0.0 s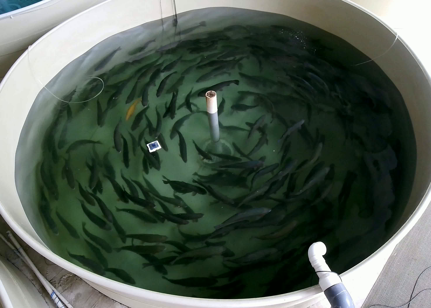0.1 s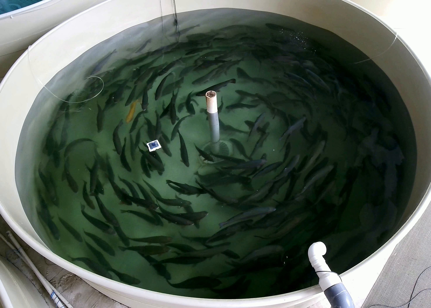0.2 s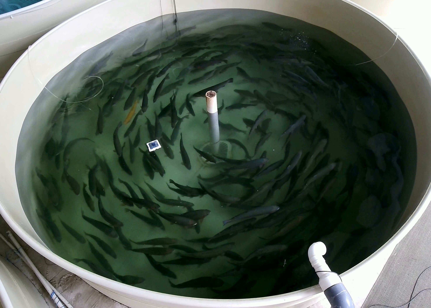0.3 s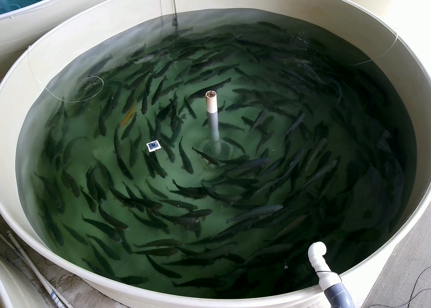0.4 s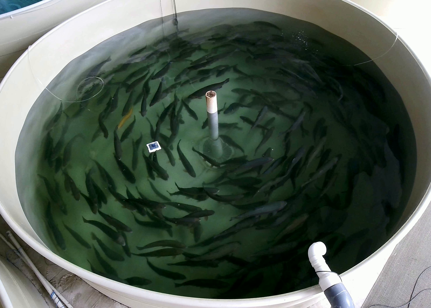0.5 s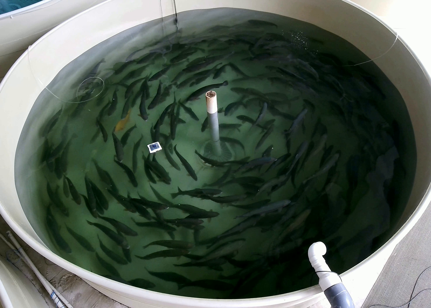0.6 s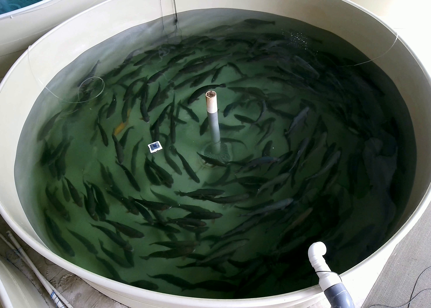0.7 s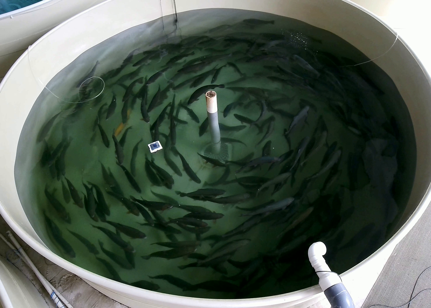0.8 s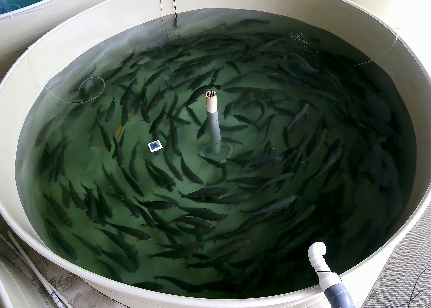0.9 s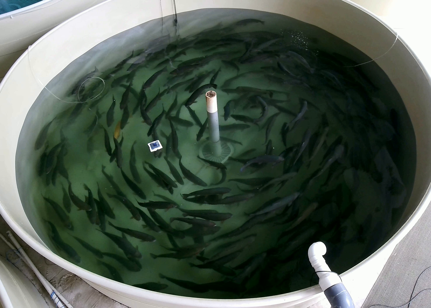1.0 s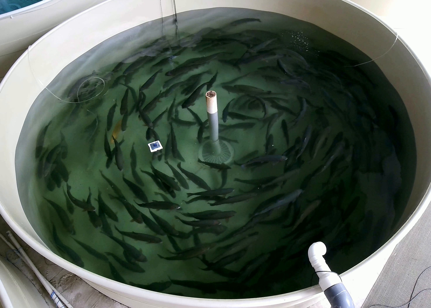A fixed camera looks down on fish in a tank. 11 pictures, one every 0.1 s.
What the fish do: Normal cruising.
